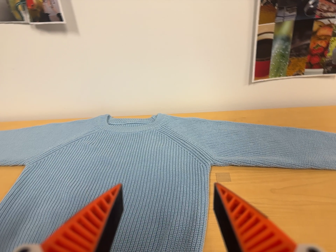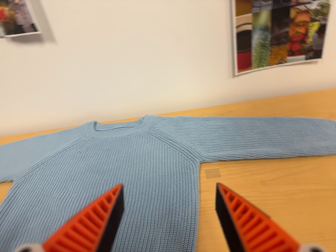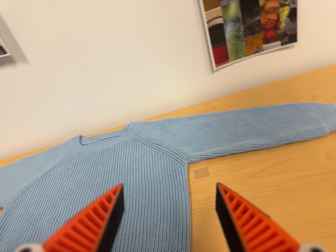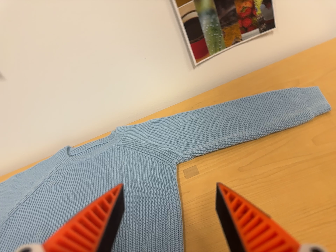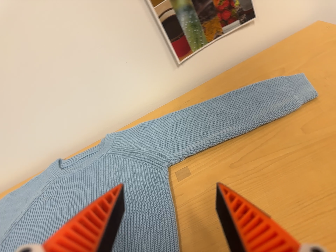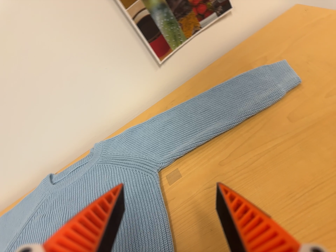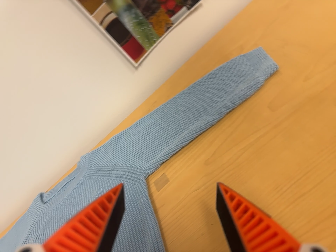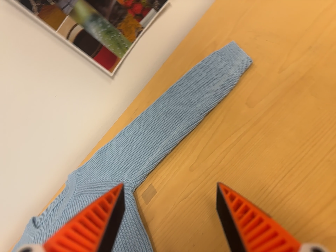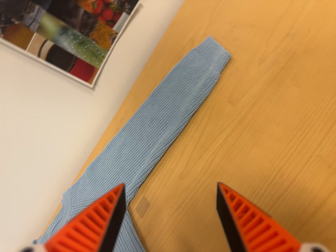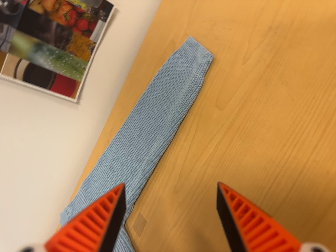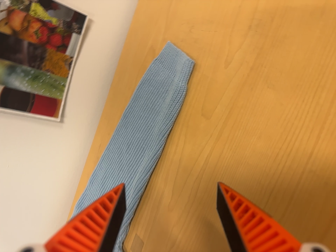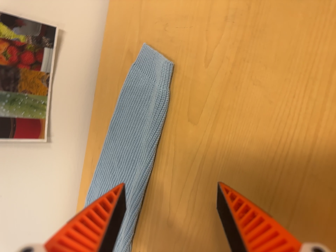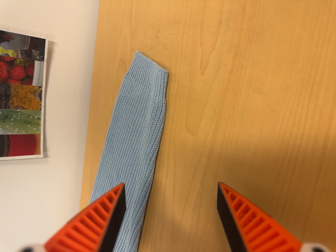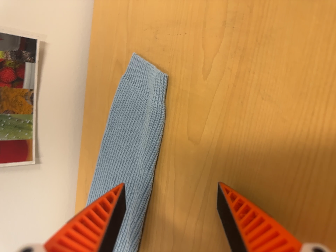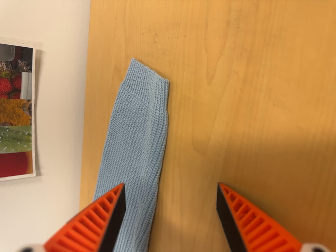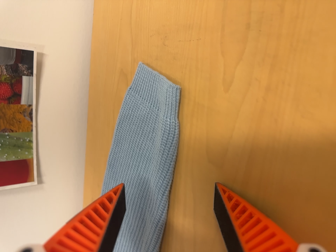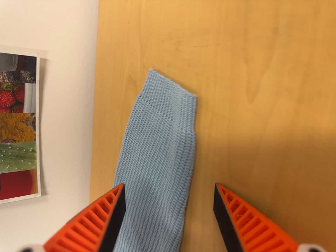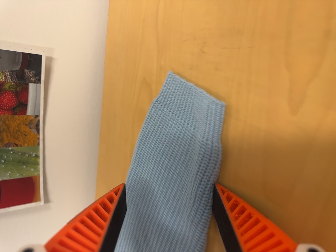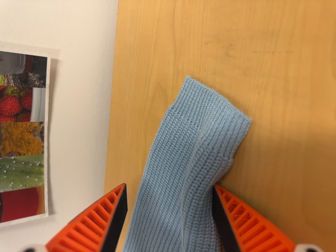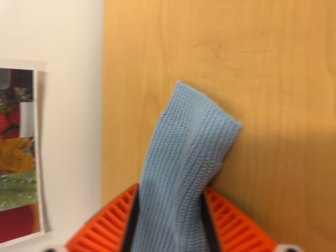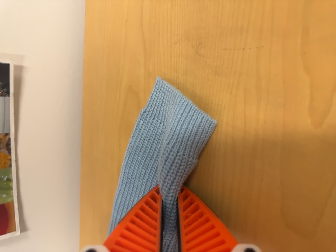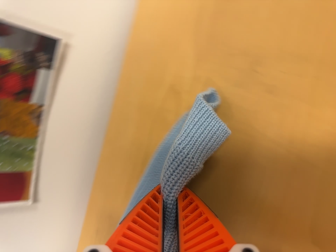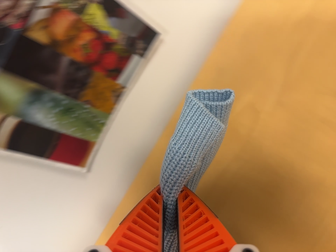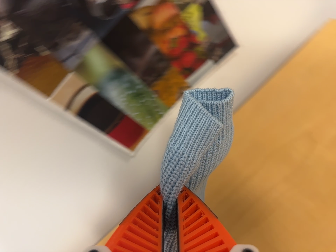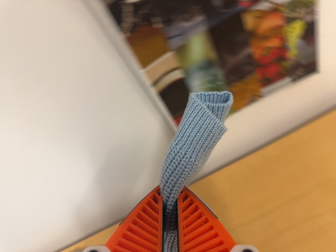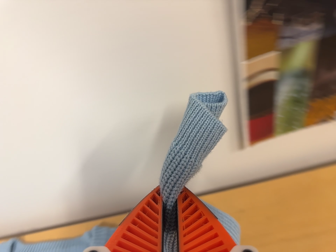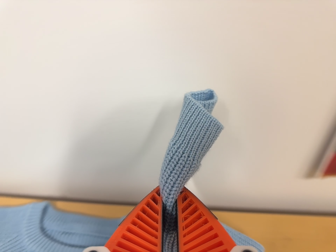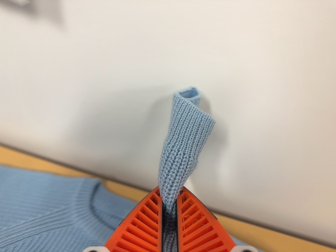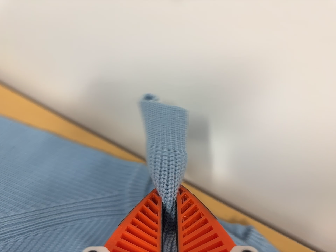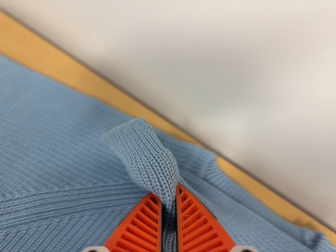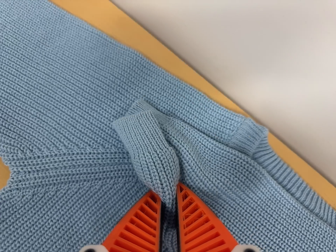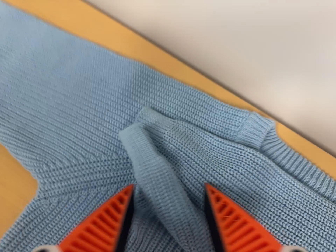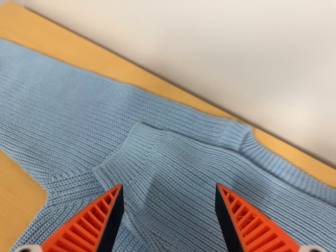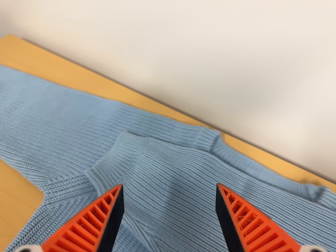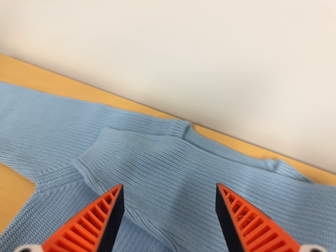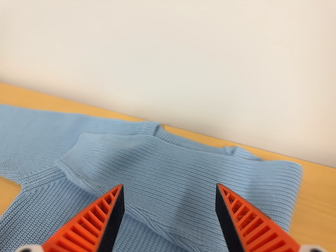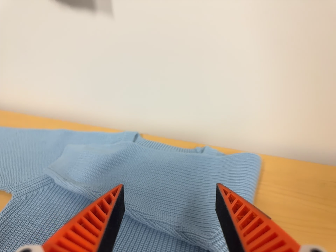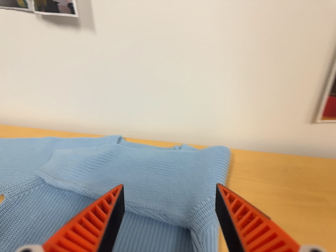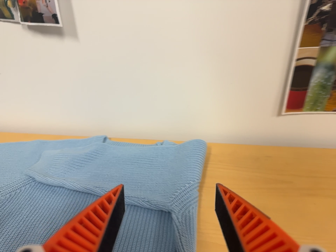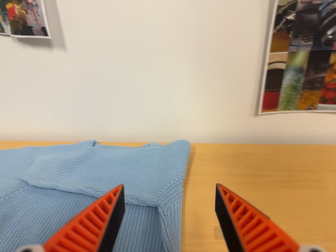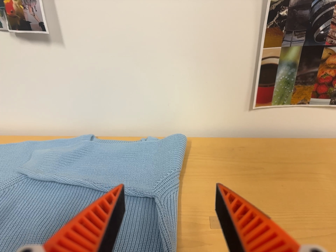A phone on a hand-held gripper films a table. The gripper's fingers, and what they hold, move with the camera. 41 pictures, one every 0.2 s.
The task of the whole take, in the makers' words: right arm across.
0.0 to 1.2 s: The camera travels to its right, about 16 cm, so close, fixed things drift to the left. It rolls about its line of sight by about 40 degrees, and the scene rotates counterclockwise.
1.2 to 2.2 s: The camera travels to its right, toward the top of its view and forward, about 18 cm, so close, fixed things drift to the left. It rolls about its line of sight by about 35 degrees, and the scene rotates counterclockwise.
2.2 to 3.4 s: The camera travels forward, toward the top of its view and to its left, about 14 cm, so what stands in front looms larger.
3.4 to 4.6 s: The camera travels to its left, about 20 cm, so close, fixed things drift to the right. It rolls about its line of sight by about 40 degrees, and the scene rotates clockwise.
4.6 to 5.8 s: The camera swings to its left by about 10 degrees, and the scene slides to the right. It travels to its left, about 50 cm, so close, fixed things drift to the right. Its aim tips toward the bottom of its view by about 10 degrees, and the scene shifts upward. It rolls about its line of sight by about 75 degrees, and the scene rotates clockwise.
5.8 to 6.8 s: The camera travels backward, toward the bottom of its view and to its right, about 14 cm, so what stands in front gets smaller. Its aim tips toward the top of its view by about 10 degrees. It rolls about its line of sight by about 10 degrees, and the scene rotates counterclockwise.
6.8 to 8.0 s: The scene slides to the left, as the camera pans about 20 degrees to its right. It travels backward and toward the bottom of its view, about 28 cm, so what stands in front gets smaller. Its aim tips toward the top of its view by about 20 degrees. It rolls about its line of sight by about 15 degrees, and the scene rotates counterclockwise.
The film runs forward here.
